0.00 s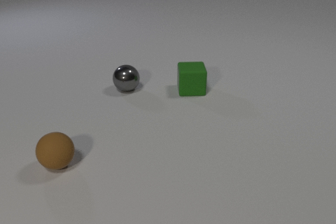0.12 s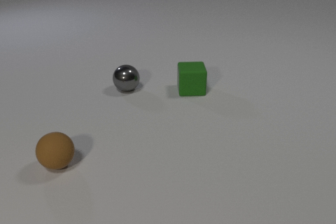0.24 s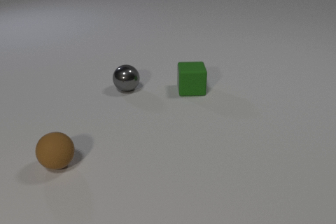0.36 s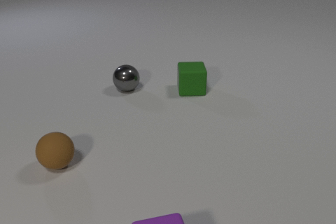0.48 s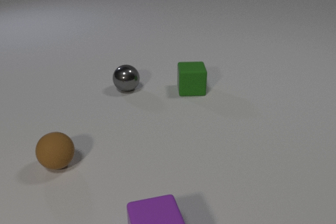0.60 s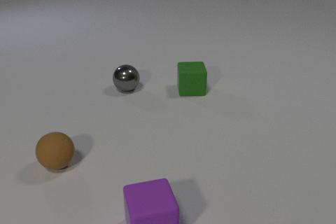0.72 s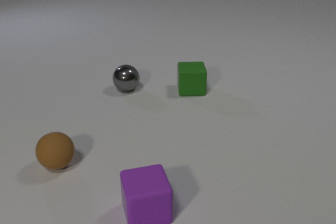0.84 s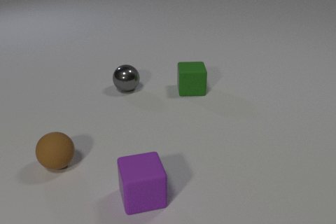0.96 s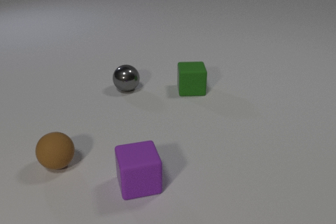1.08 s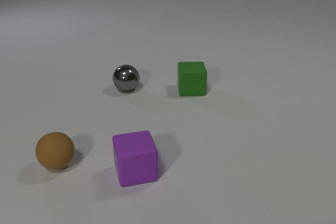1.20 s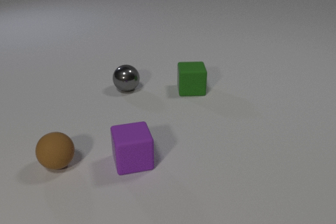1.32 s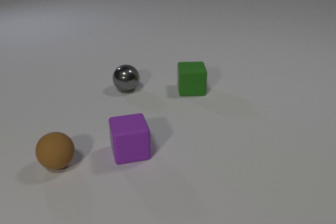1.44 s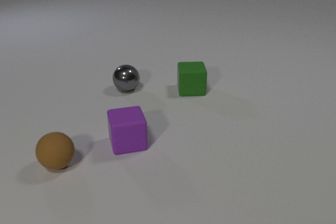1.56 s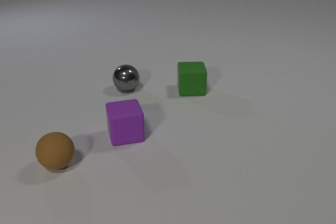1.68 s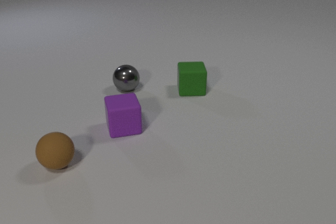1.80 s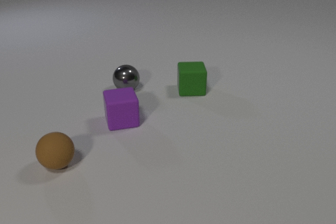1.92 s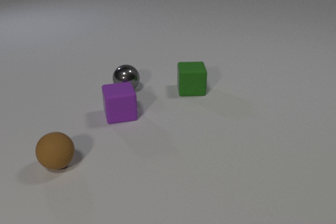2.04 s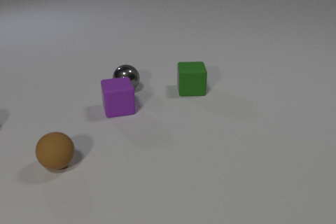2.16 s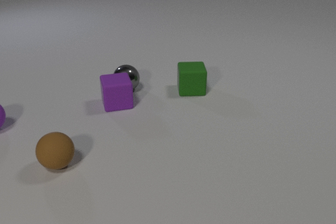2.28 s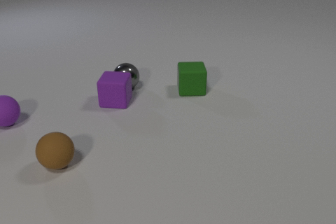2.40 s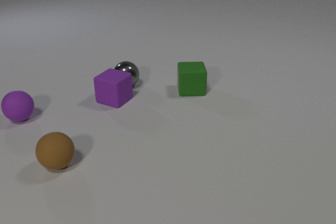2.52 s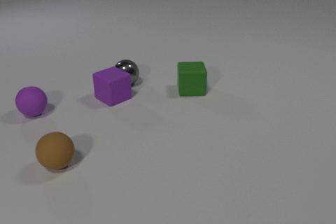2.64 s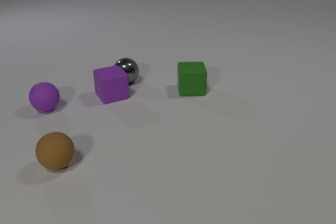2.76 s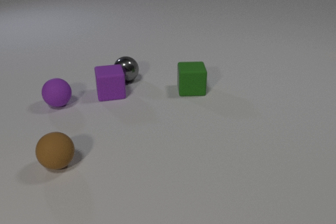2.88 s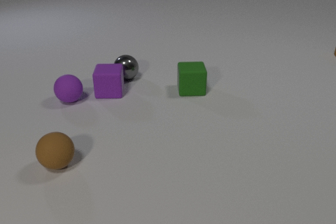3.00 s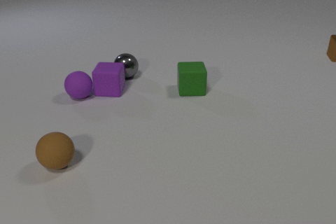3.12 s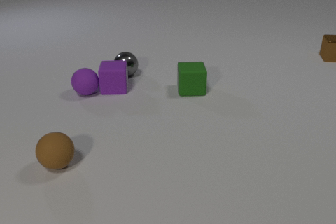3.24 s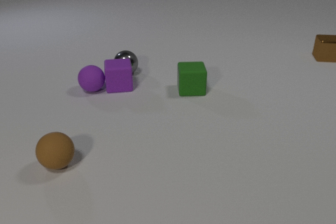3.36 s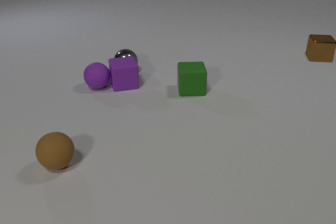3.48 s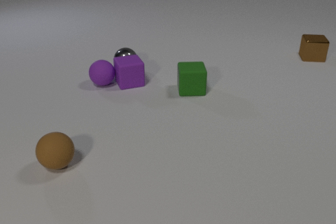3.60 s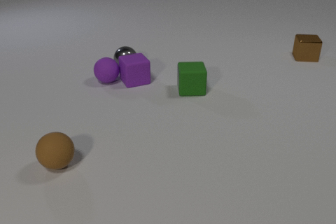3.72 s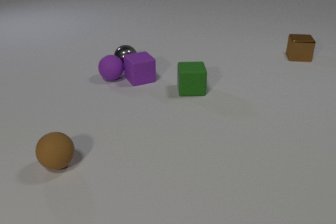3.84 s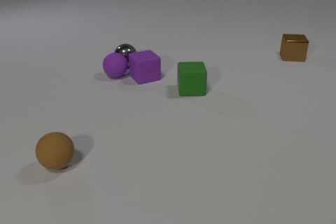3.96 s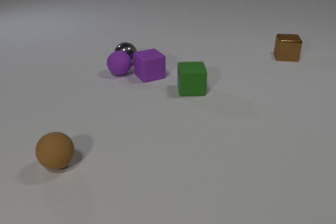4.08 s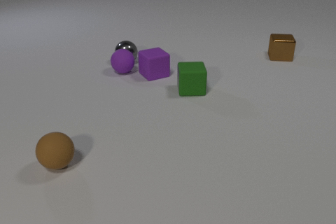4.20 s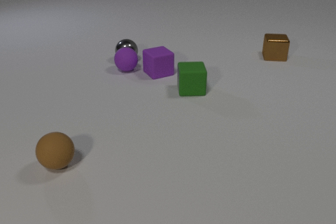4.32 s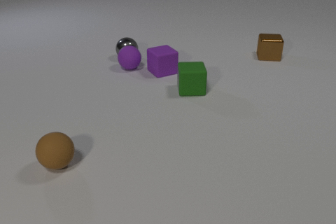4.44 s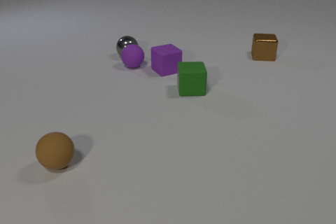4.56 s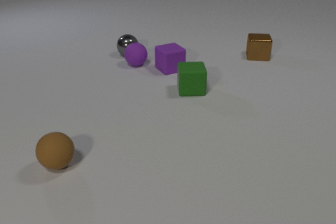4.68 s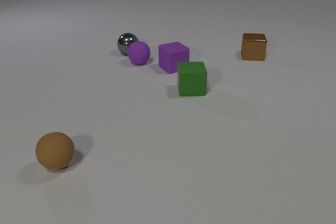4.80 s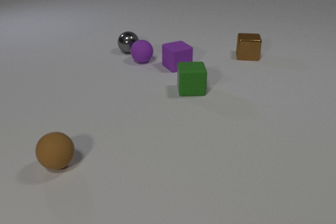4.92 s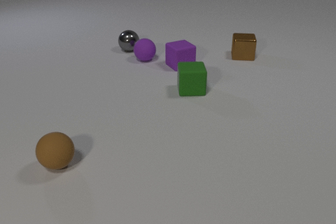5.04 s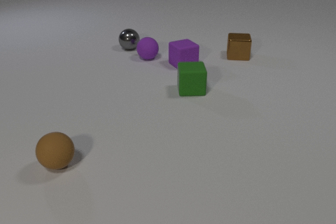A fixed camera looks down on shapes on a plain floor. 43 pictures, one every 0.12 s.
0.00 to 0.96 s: The purple rubber cube comes in at the bottom edge, slides away from the camera.
0.96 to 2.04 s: The purple rubber cube slides away from the camera.
2.04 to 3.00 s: The purple rubber cube slides away from the camera, spins clockwise seen from above by about 105 degrees, its near face sliding to the left. The gray metal sphere rolls away from the camera. The purple rubber sphere comes in at the left edge, rolls to the right and away from the camera. The brown metal cube comes in at the right edge, slides to the left. The purple rubber cube and the gray metal sphere collide. The purple rubber cube and the purple rubber sphere collide.
3.00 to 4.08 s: The purple rubber cube slides to the right and away from the camera, spins counterclockwise seen from above by about 30 degrees, its near face sliding to the right. The gray metal sphere rolls away from the camera. The purple rubber sphere rolls away from the camera and to the right. The brown metal cube slides to the left. The gray metal sphere and the purple rubber sphere collide.
4.08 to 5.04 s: The purple rubber cube slides to the right and away from the camera. The gray metal sphere rolls away from the camera. The purple rubber sphere rolls away from the camera and to the right. The brown metal cube slides to the left.
What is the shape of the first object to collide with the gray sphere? cube.
Are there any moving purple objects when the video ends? yes.
What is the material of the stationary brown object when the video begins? rubber.
